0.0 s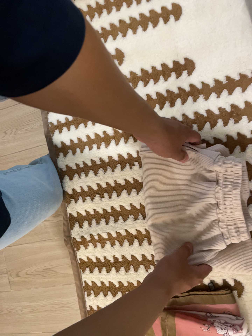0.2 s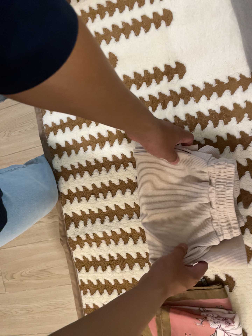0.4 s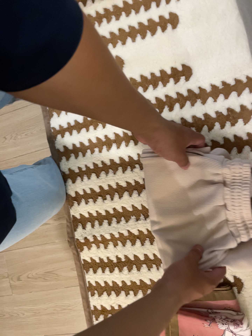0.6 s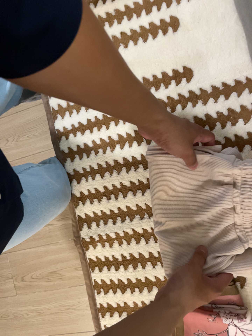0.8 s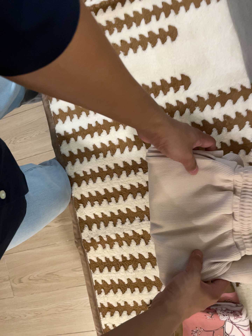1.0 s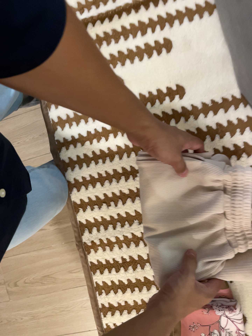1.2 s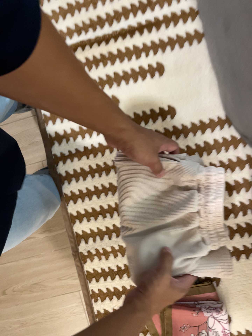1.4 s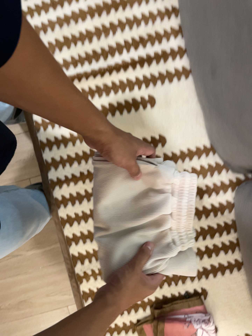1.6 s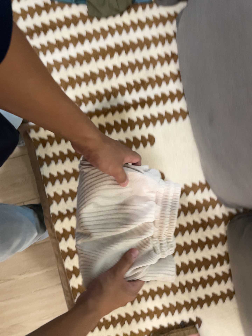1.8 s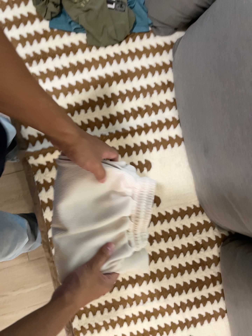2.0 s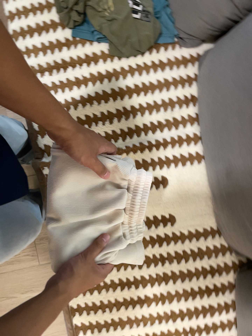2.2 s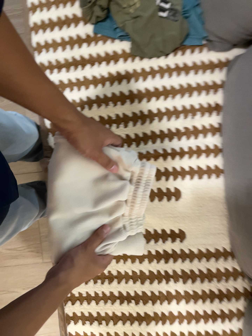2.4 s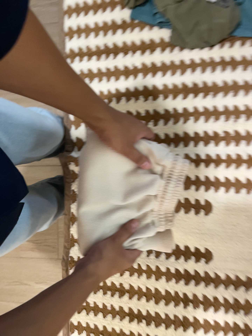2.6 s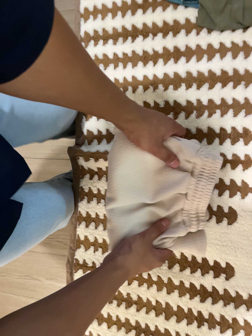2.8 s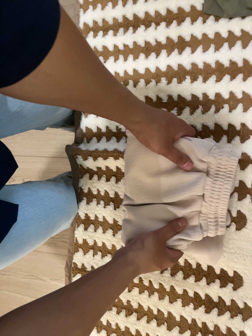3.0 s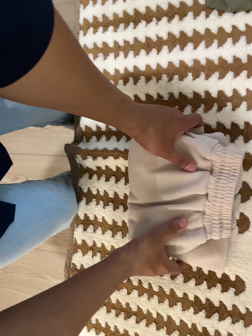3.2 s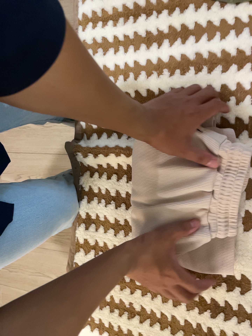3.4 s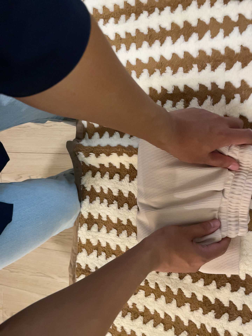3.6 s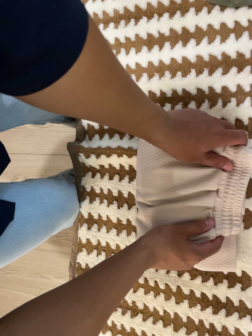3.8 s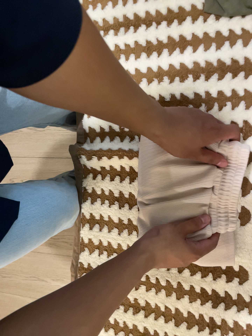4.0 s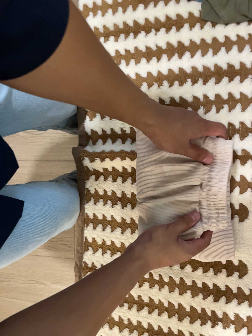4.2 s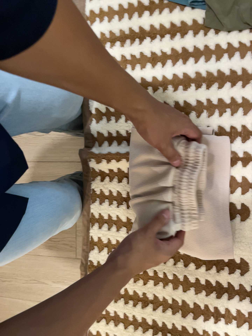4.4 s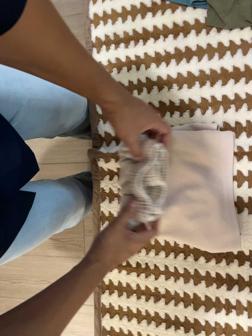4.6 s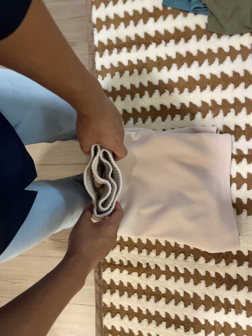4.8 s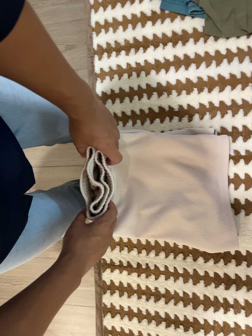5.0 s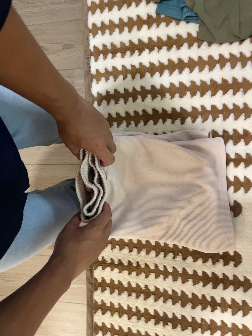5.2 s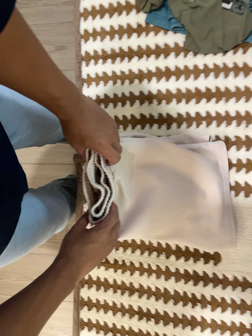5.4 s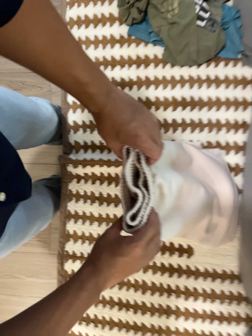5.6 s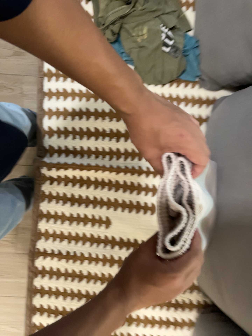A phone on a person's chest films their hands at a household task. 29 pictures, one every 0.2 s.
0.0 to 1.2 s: The camera pans to its right by about 10 degrees. It travels backward, to its left and toward the top of its view, about 18 cm, so what stands in front gets smaller.
1.2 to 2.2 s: The camera travels toward the top of its view, about 32 cm, so close, fixed things drift downward. It rolls about its line of sight by about 10 degrees, and the scene rotates clockwise.
2.2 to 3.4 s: The camera pans to its left by about 15 degrees. It travels forward and to its right, about 22 cm, so what stands in front looms larger. It rolls about its line of sight by about 10 degrees, and the scene rotates clockwise.
3.4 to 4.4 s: The camera travels to its left and backward, about 12 cm.
4.4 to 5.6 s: The camera swings to its right by about 15 degrees, and the scene slides to the left. It travels backward, about 20 cm, so what stands in front gets smaller.
The film runs backward here.
